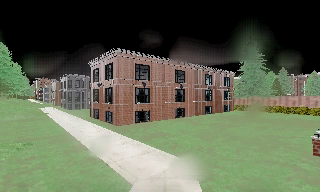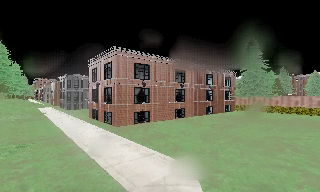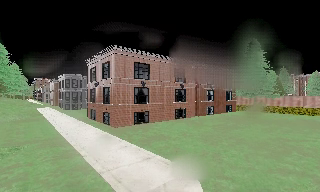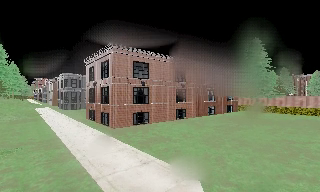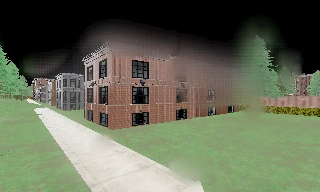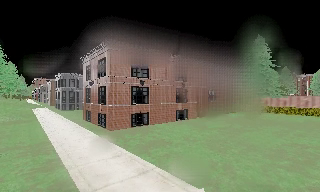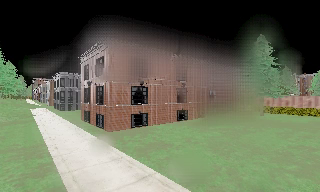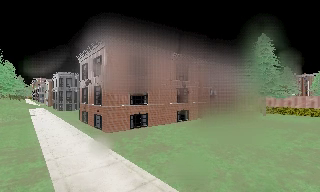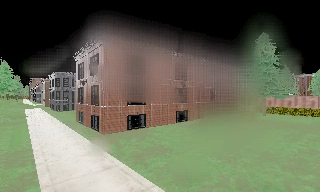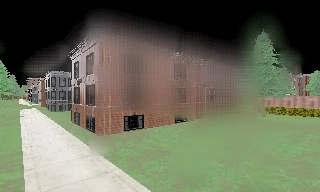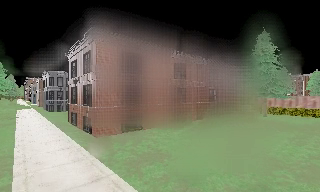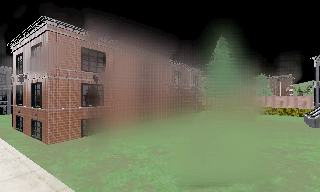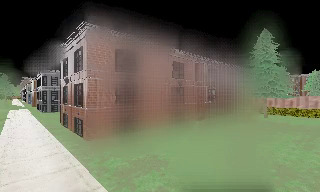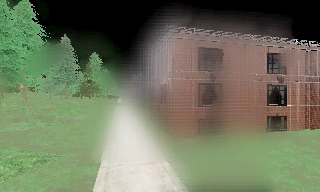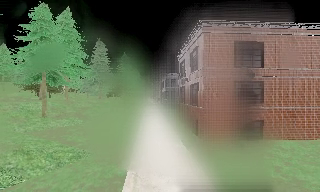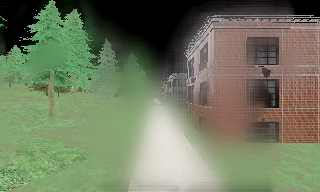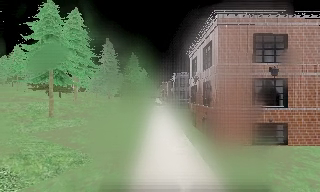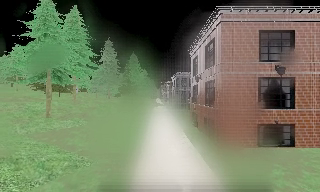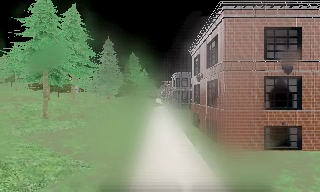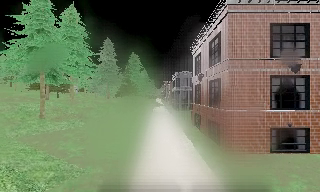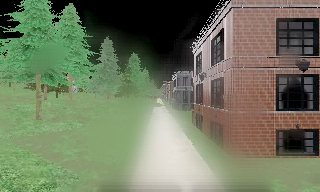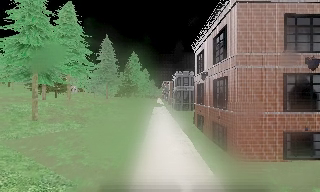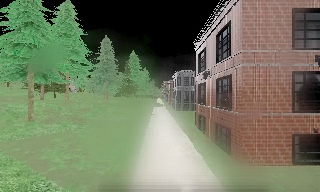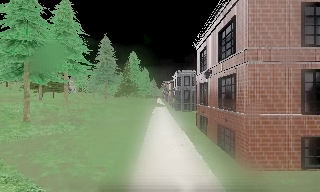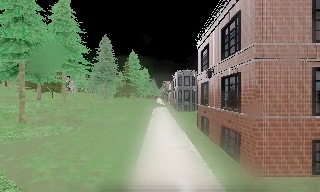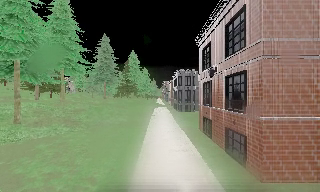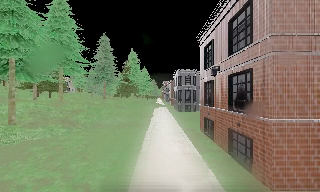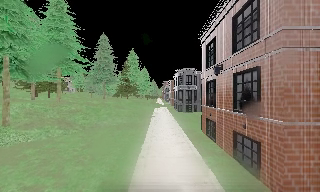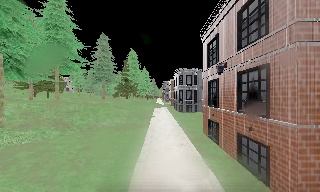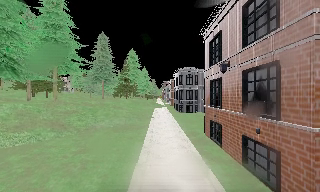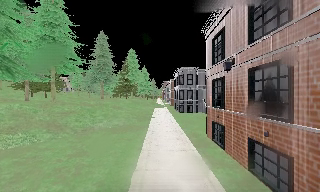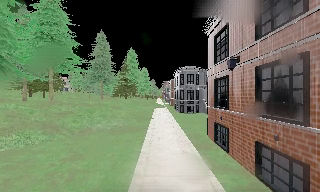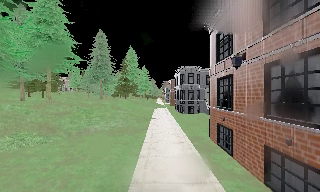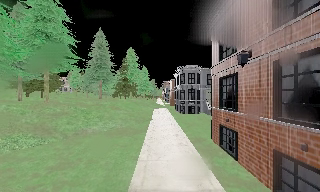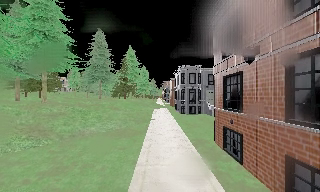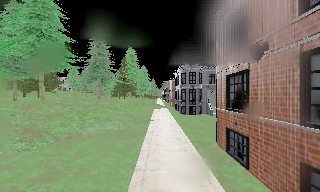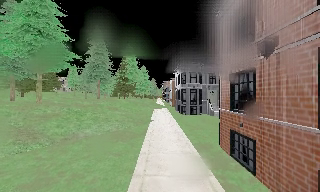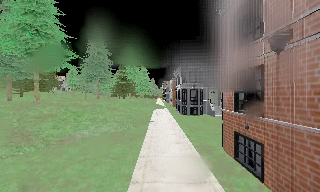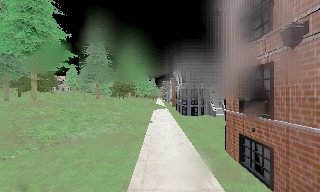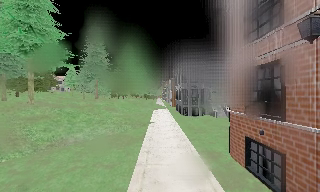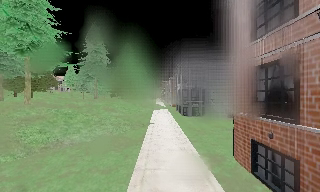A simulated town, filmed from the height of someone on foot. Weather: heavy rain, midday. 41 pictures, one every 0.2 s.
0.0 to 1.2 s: The camera travels forward, about 2.5 m, so what stands in front looms larger.
1.2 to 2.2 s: The camera pans to its right, which is clockwise from overhead, by about 15 degrees. It travels forward, about 2 m, so what stands in front looms larger.
2.2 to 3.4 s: The camera swings to its left by about 55 degrees, and the scene slides to the right. It travels forward, about 2.5 m.
3.4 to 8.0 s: The camera travels forward, about 9 m, so what stands in front looms larger.
The film runs forward here.
